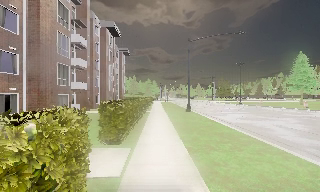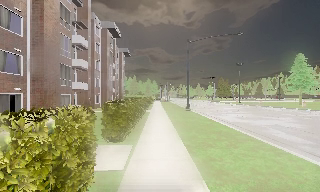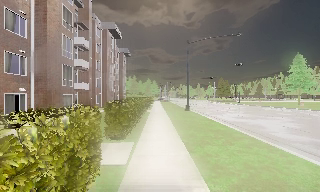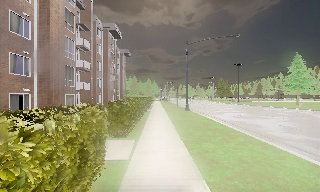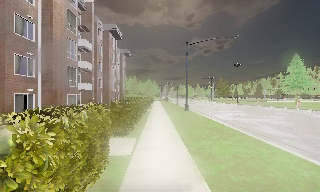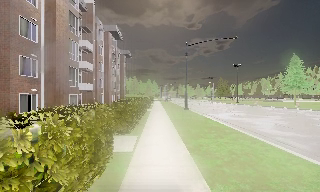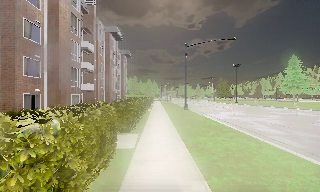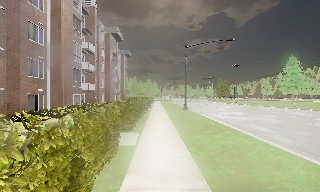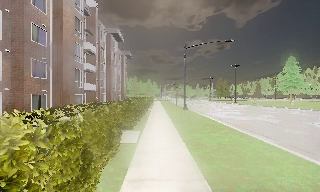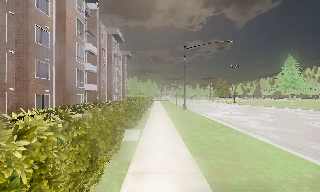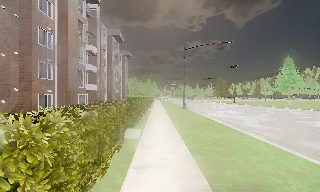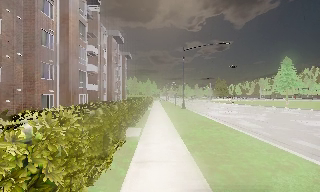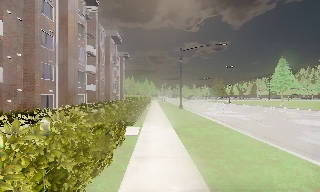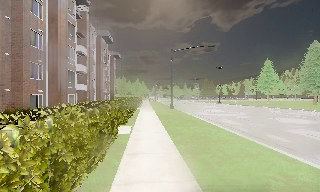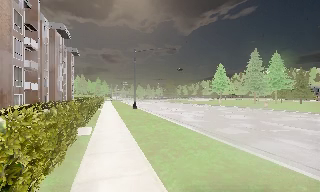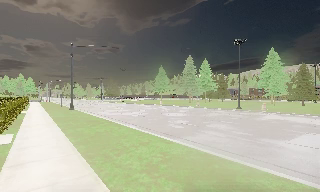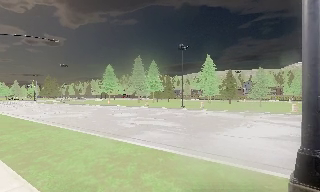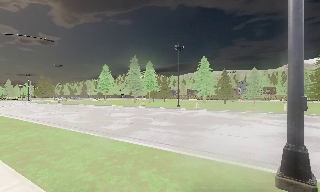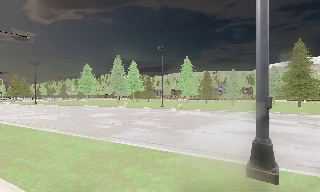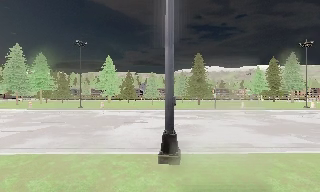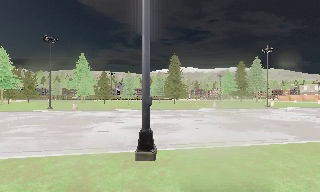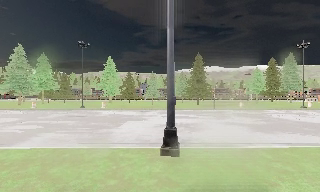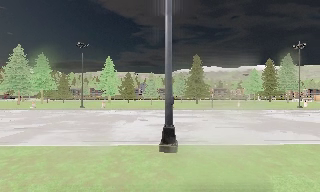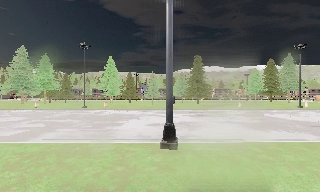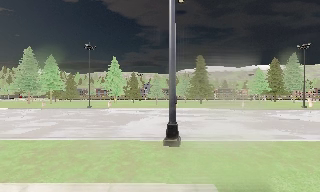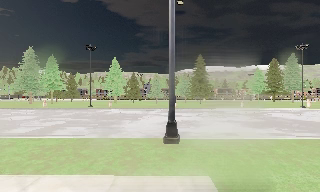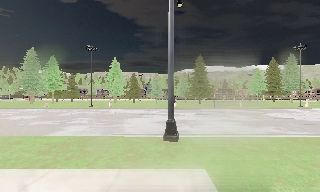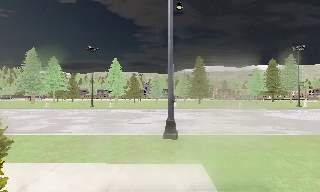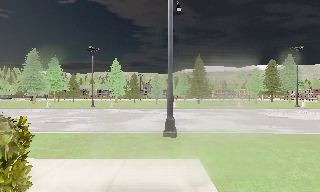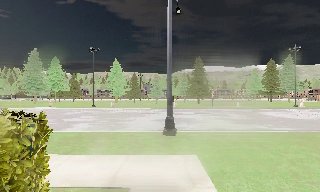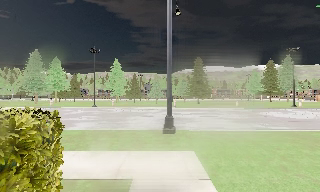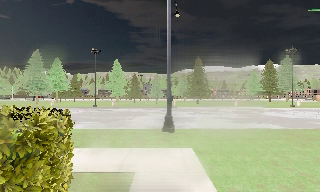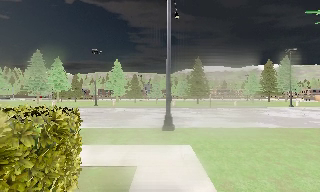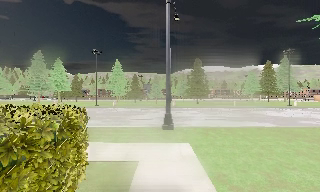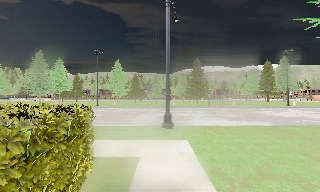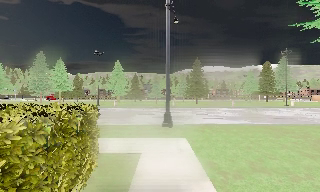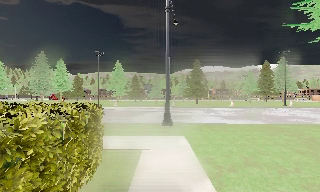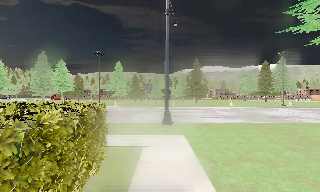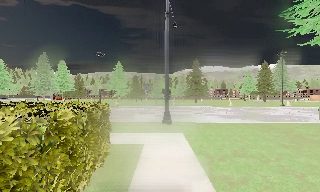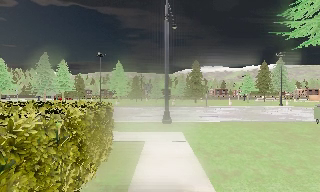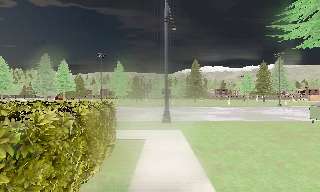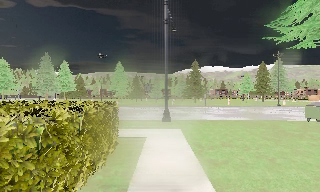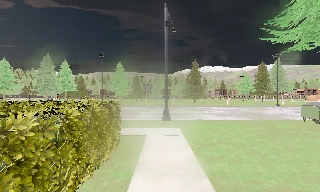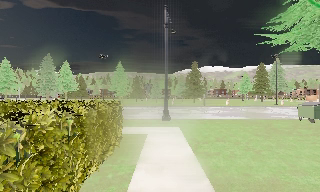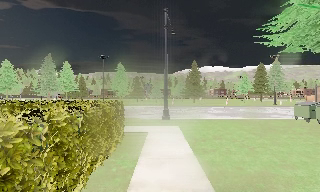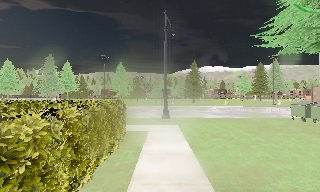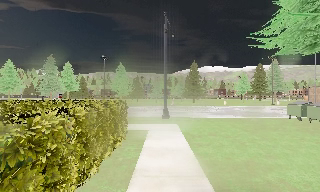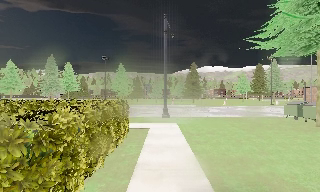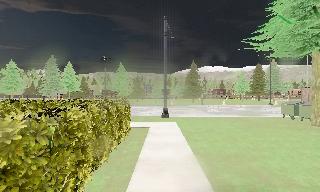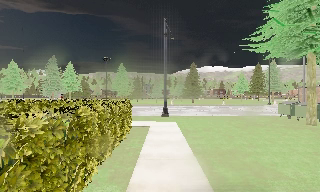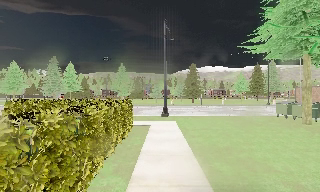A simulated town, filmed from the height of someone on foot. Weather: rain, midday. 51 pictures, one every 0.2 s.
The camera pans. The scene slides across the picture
to the left.
The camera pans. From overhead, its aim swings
clockwise.
0.0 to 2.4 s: The camera travels backward, about 4.5 m, so what stands in front gets smaller.
2.4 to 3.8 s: The camera pans to its right, which is clockwise from overhead, by about 90 degrees. It travels backward, about 2 m.
3.8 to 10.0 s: The camera travels backward, about 12 m, so what stands in front gets smaller.
The film runs backward here.
